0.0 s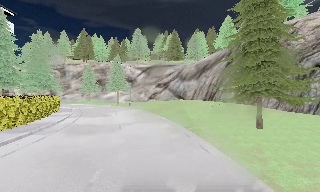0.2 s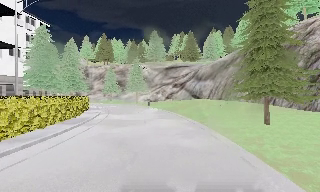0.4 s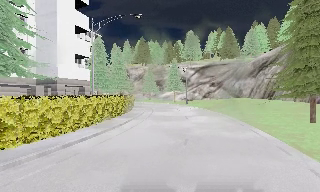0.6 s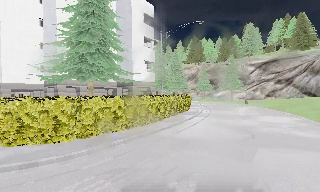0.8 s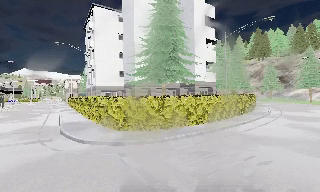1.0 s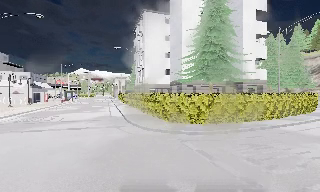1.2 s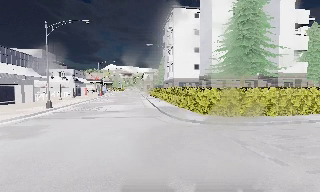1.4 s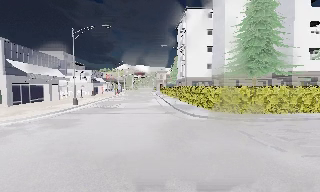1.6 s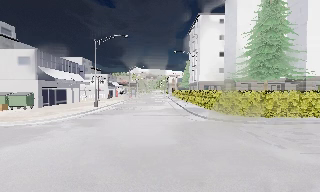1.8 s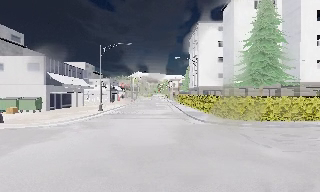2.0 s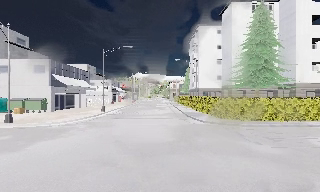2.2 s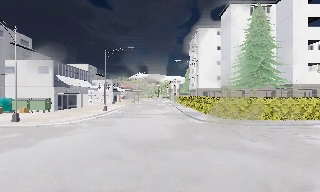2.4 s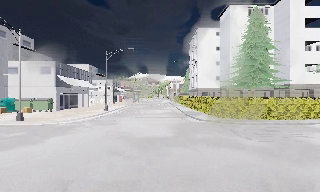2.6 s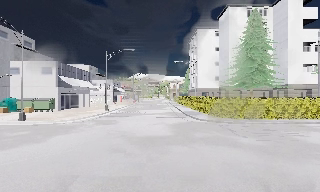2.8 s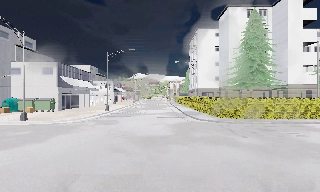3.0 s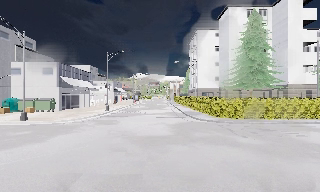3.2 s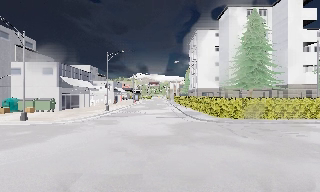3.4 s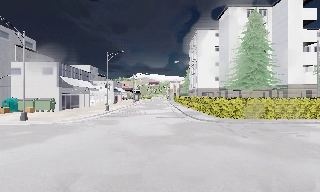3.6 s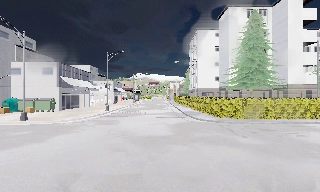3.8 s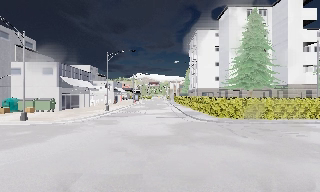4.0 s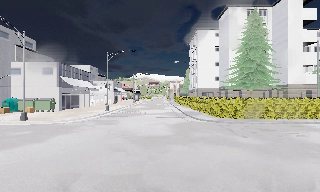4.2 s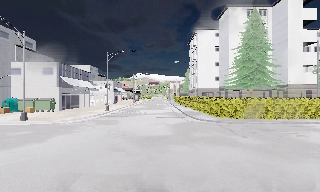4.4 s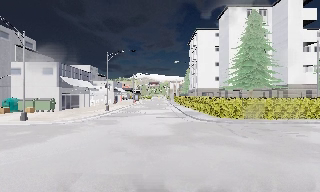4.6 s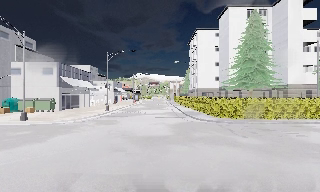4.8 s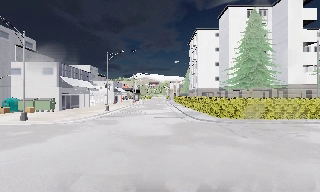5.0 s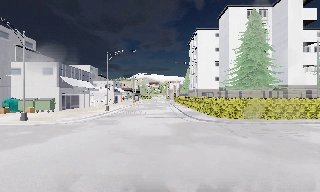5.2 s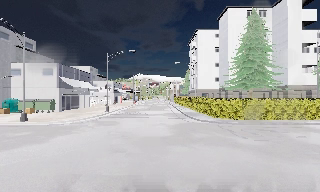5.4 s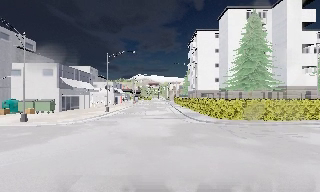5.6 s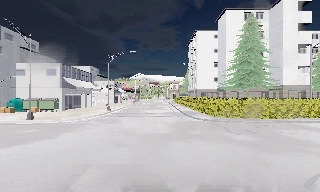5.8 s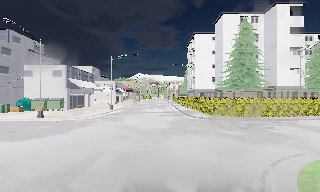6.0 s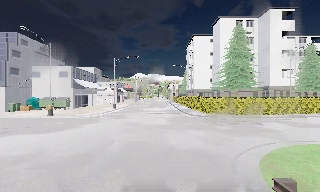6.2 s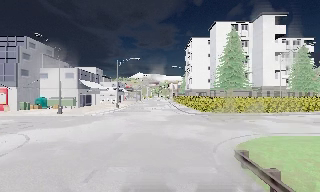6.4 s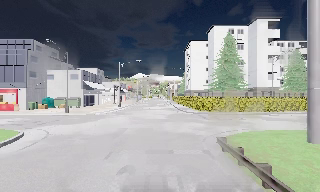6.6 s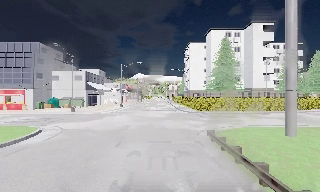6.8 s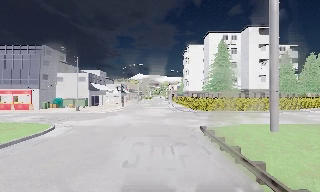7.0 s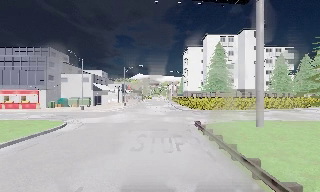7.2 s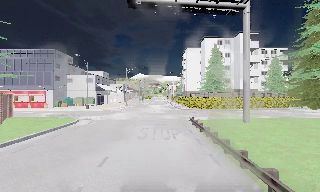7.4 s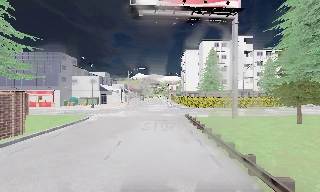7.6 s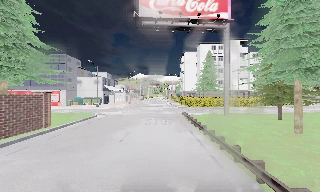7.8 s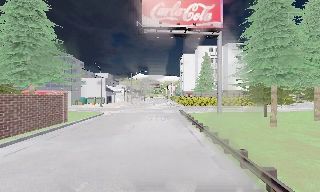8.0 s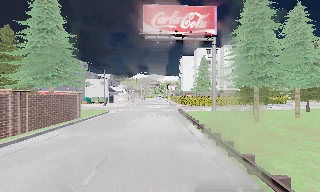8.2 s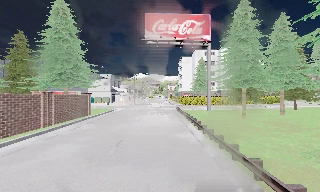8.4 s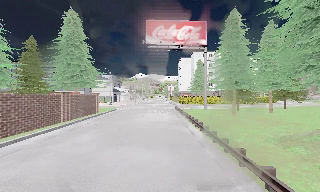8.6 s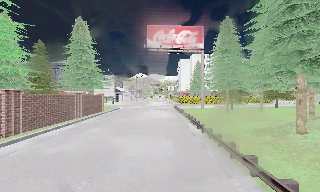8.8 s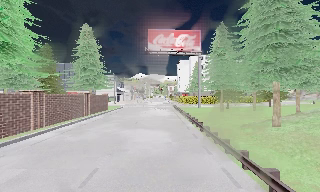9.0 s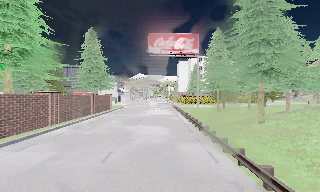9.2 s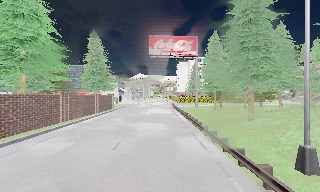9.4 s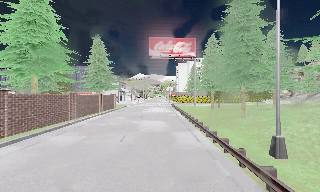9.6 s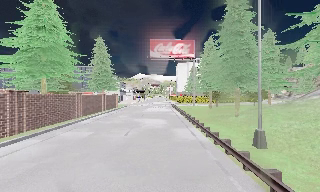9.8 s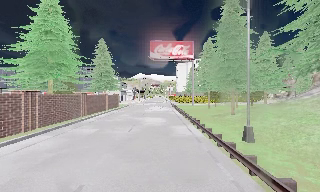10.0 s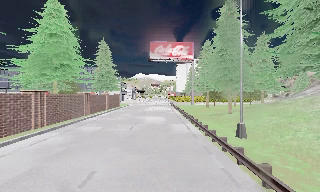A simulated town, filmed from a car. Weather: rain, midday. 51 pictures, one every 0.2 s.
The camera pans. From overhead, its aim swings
counterclockwise.
The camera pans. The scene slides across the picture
to the right.
0.0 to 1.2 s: The camera swings to its left by about 80 degrees, and the scene slides to the right. It travels backward and to its left, about 10 m.
1.2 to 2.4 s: The camera travels backward, about 4.5 m, so what stands in front gets smaller. It loses speed.
2.4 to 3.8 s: The camera shifts only a little, or ends up much as it began.
3.8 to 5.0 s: The camera keeps its place and its aim.
5.0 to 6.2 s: The camera travels backward, about 5 m, so what stands in front gets smaller. It gains speed.
6.2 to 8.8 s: The camera travels backward, about 20 m, so what stands in front gets smaller.
8.8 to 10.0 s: The camera travels backward, about 6 m, so what stands in front gets smaller. It loses speed.
The film runs backward here.
